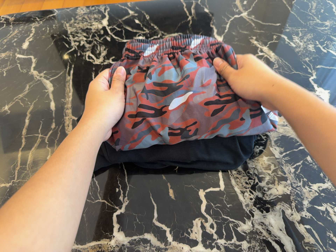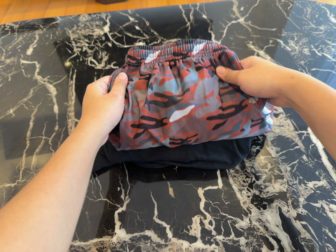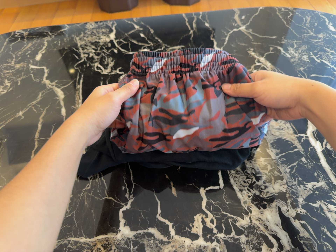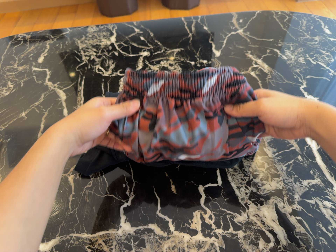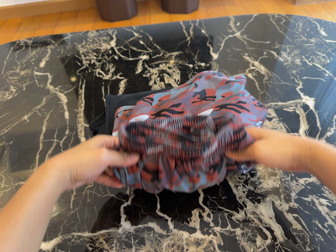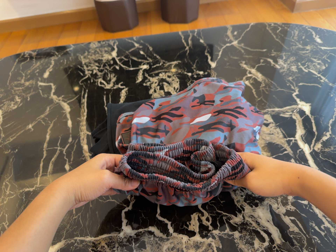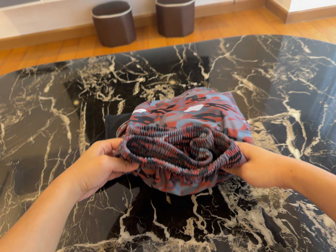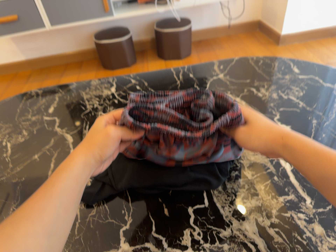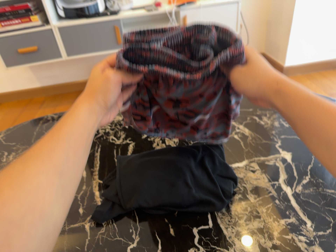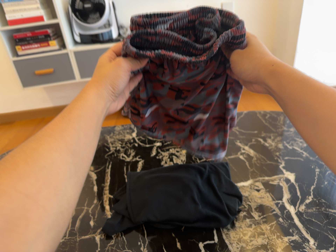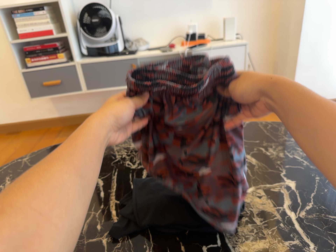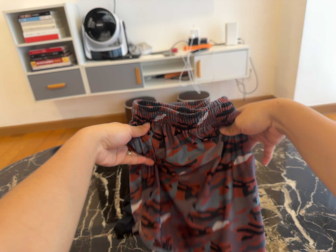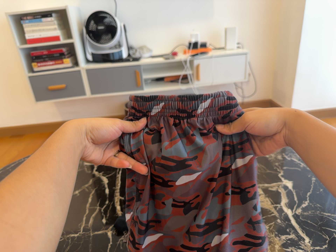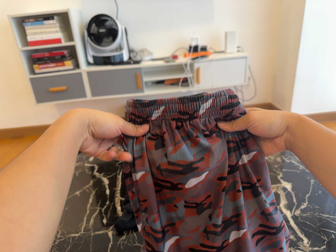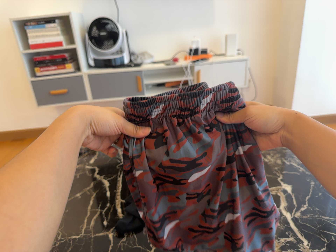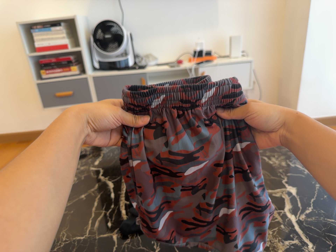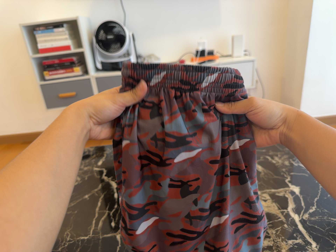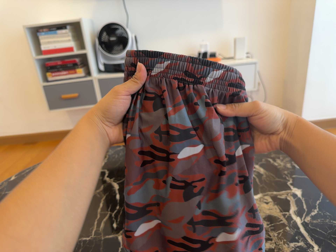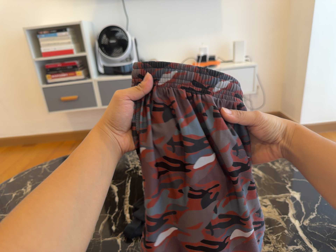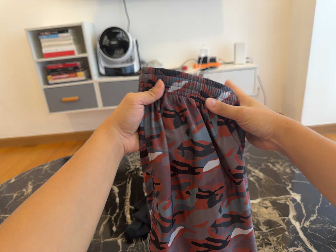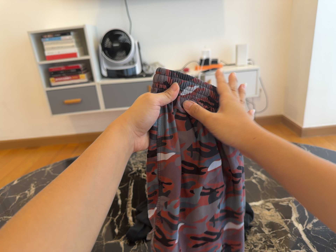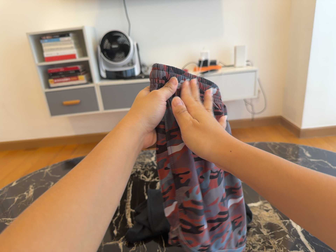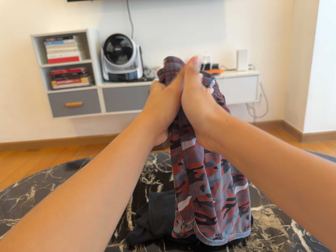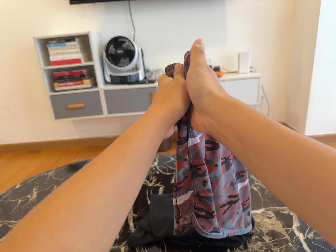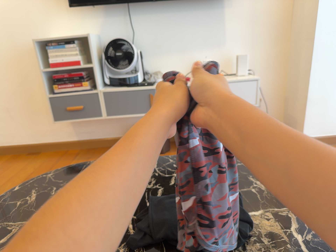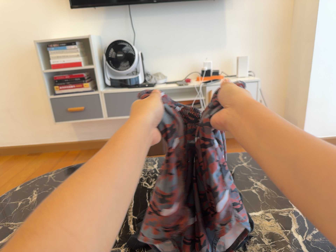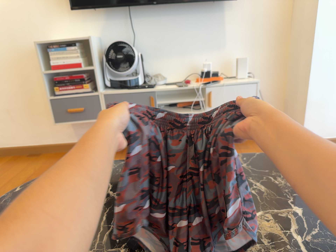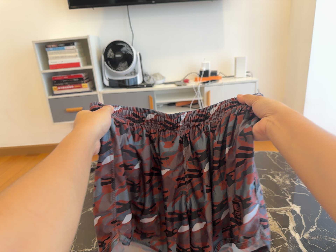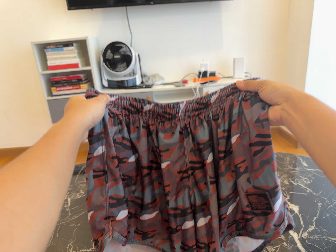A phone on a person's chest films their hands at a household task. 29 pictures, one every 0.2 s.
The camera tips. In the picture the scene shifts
downward.
0.0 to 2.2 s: The camera travels backward, about 26 cm, so what stands in front gets smaller. Its aim tips toward the top of its view by about 30 degrees, and the scene shifts downward.
2.2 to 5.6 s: The camera travels backward, about 6 cm, so what stands in front gets smaller.
The film runs backward here.
